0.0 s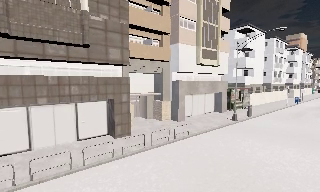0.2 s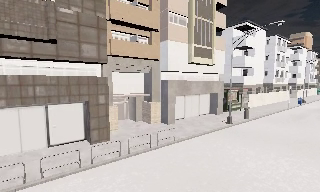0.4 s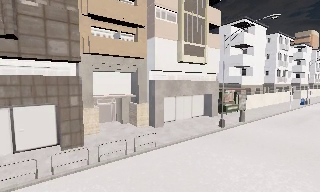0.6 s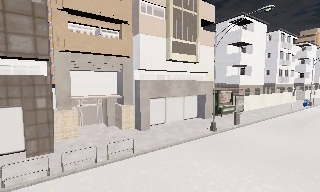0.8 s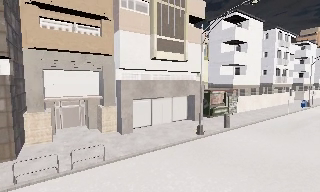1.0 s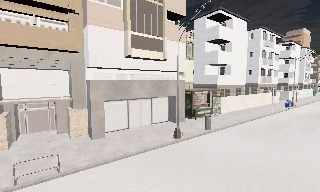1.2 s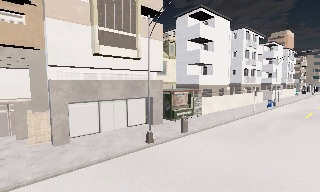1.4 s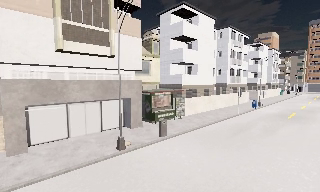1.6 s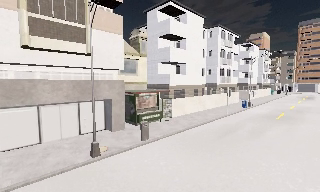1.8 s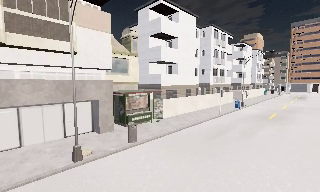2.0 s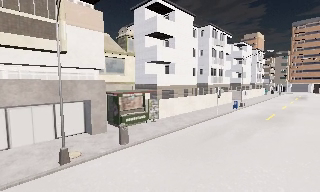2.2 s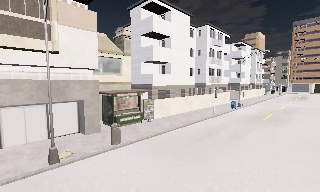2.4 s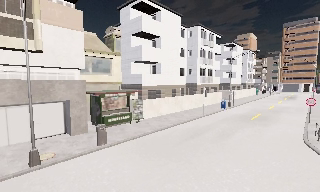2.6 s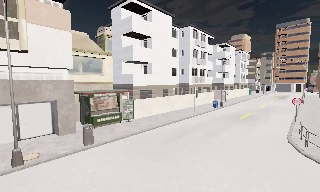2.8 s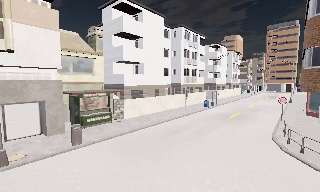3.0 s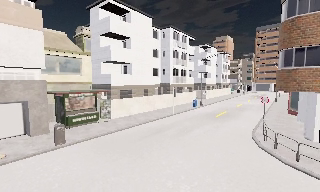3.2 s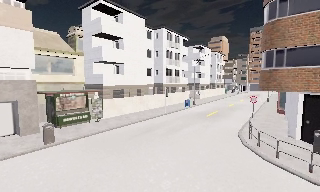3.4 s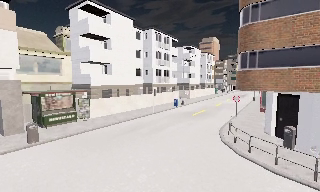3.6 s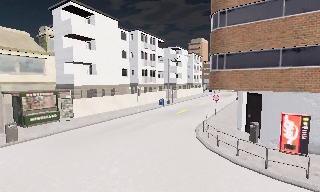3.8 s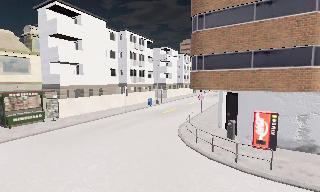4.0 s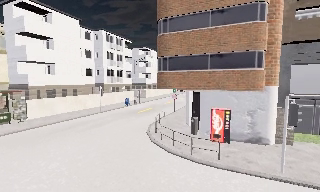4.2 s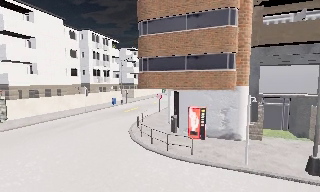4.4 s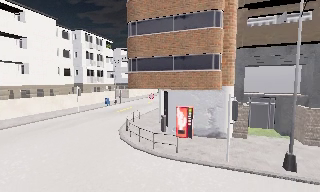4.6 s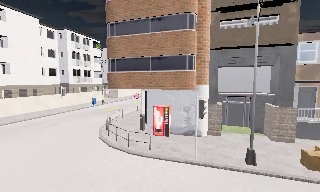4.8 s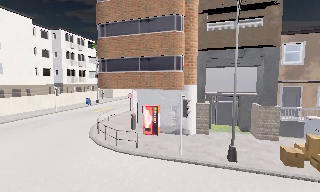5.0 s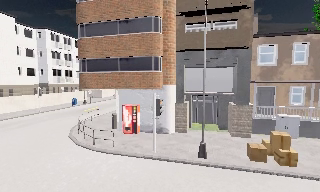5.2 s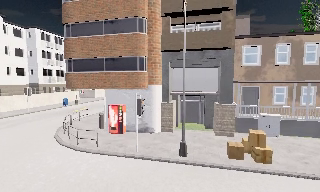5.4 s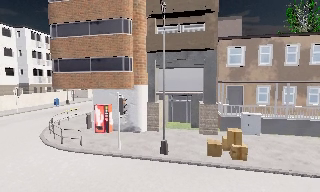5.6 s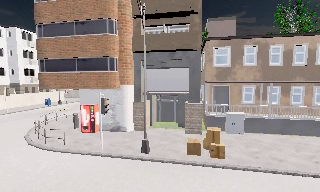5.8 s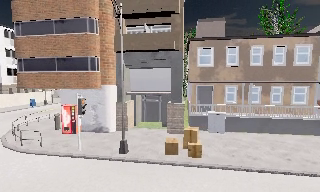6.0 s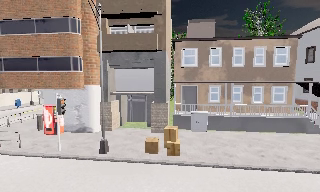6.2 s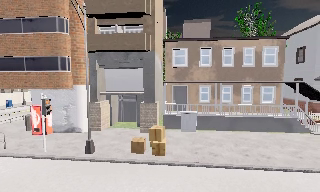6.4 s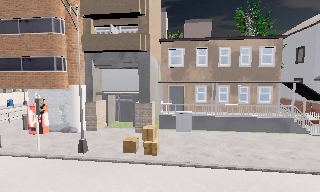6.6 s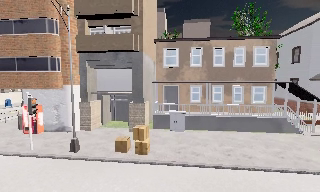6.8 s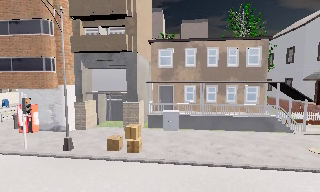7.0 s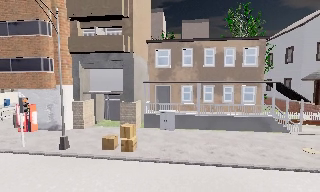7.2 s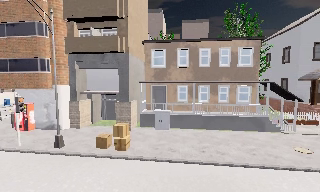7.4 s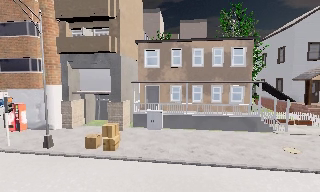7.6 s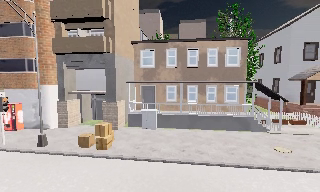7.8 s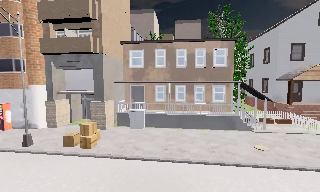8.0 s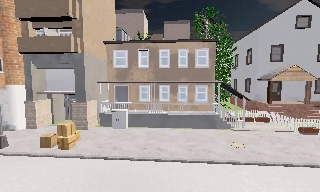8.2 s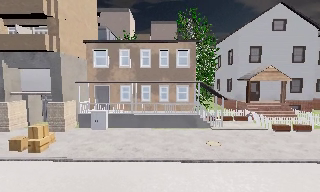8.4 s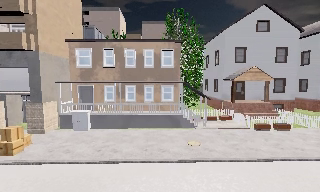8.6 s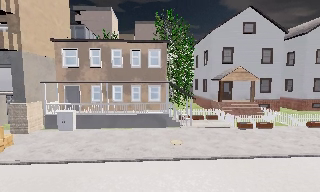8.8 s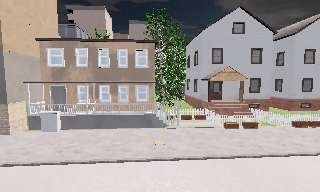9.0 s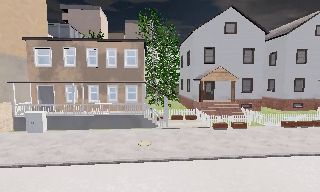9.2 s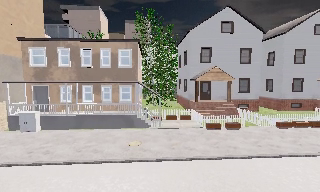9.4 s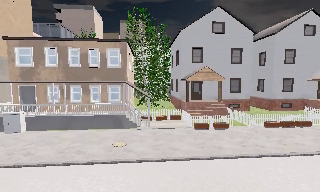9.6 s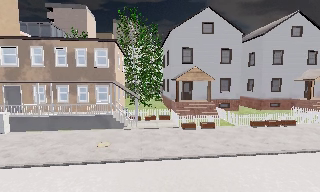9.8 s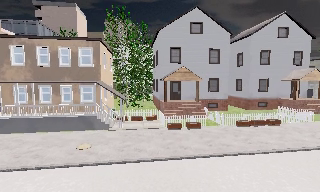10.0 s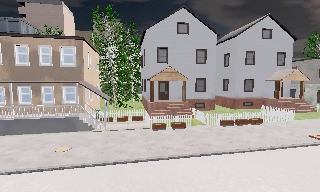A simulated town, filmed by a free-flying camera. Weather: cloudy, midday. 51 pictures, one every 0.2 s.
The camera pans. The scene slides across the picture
to the left.
The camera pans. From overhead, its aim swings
clockwise.
0.0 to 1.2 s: The camera travels to its right and forward, about 9 m, so close, fixed things drift to the left.
1.2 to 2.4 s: The camera travels to its right and forward, about 4.5 m, so close, fixed things drift to the left. It loses speed.
2.4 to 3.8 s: The camera pans to its right, which is clockwise from overhead, by about 15 degrees. It travels to its right and backward, about 5 m, so close, fixed things drift to the left. It gains speed.
3.8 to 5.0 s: The camera swings to its right by about 15 degrees, and the scene slides to the left. It travels to its right, about 5 m, so close, fixed things drift to the left.
5.0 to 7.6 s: The camera travels to its right, about 8 m, so close, fixed things drift to the left.
7.6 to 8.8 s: The camera pans to its right, which is clockwise from overhead, by about 10 degrees. It travels to its right, about 4.5 m, so close, fixed things drift to the left.
8.8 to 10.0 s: The camera travels to its right, about 4.5 m, so close, fixed things drift to the left.
The film runs forward here.
